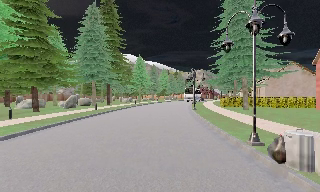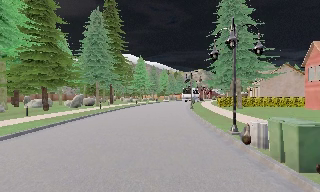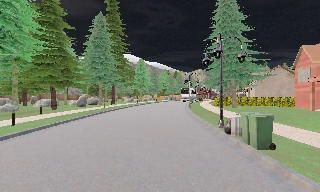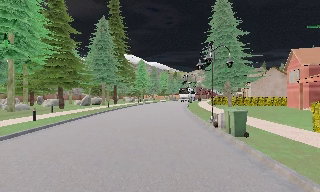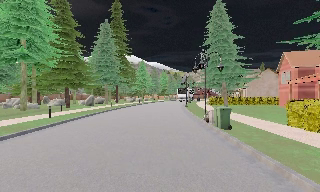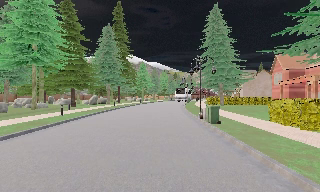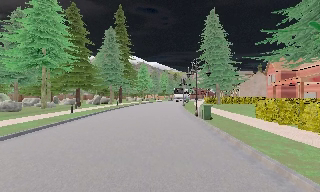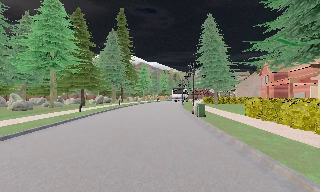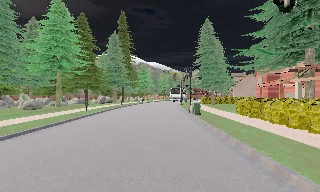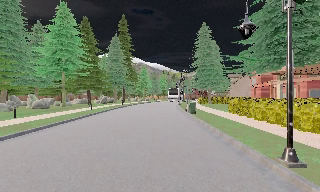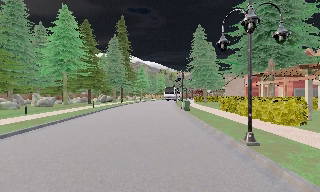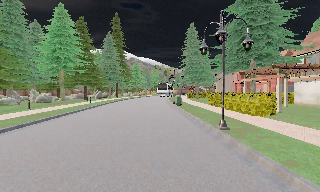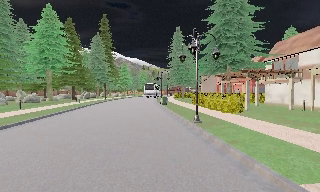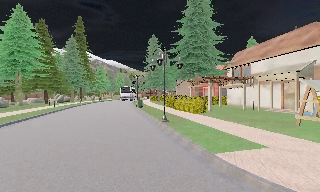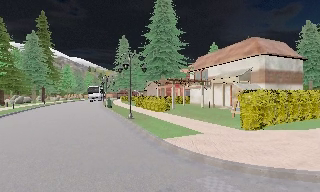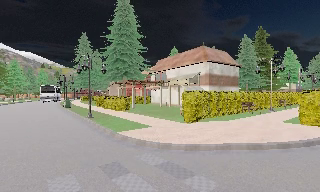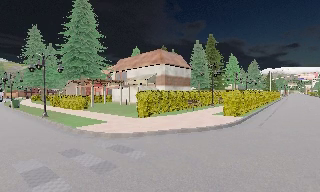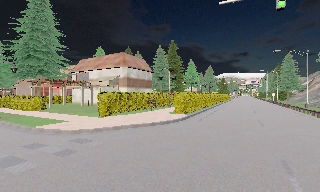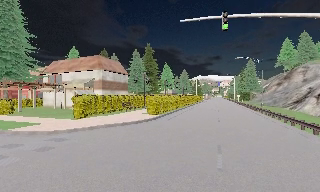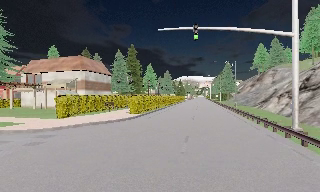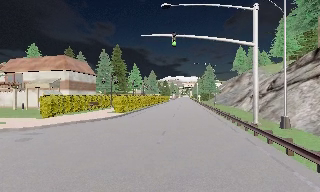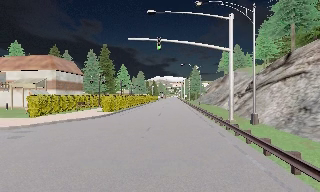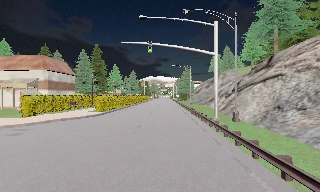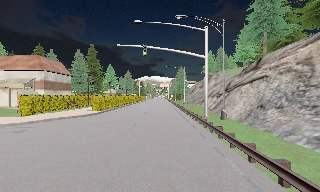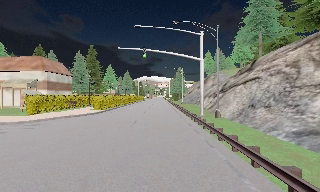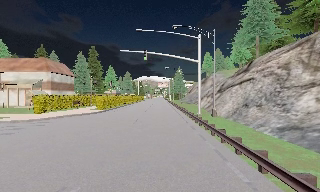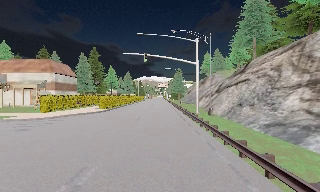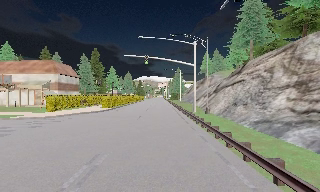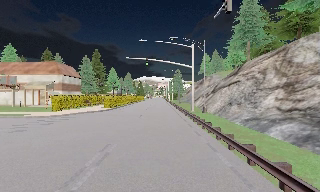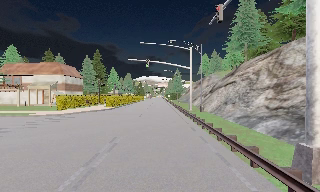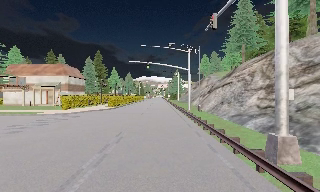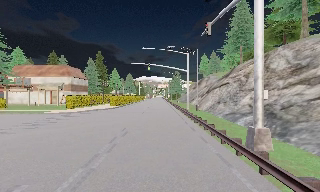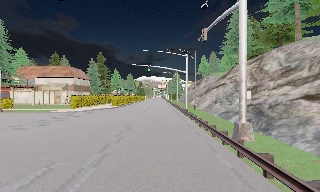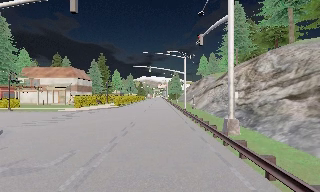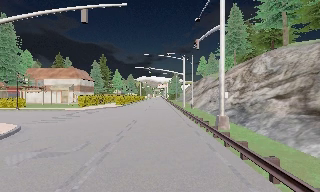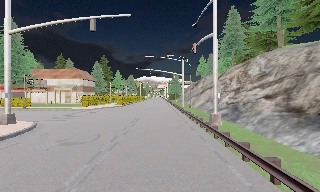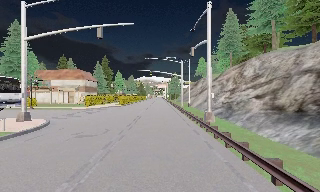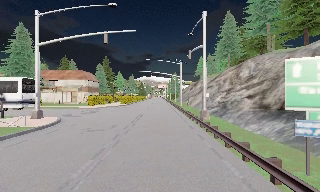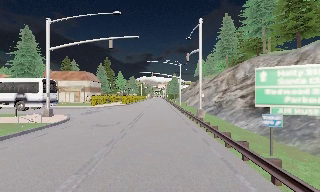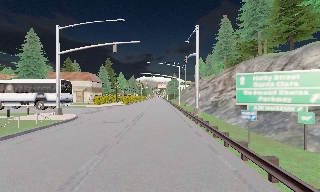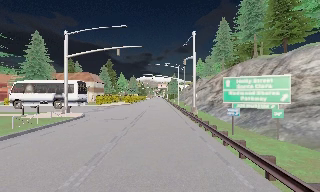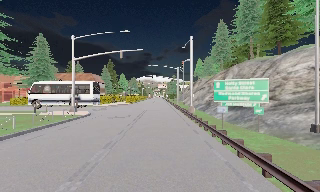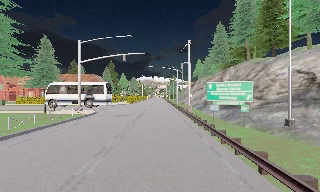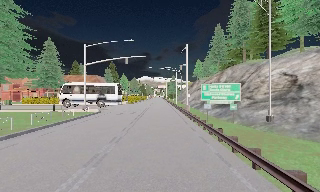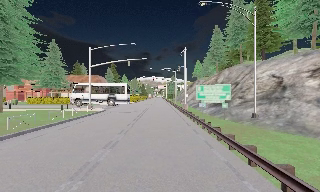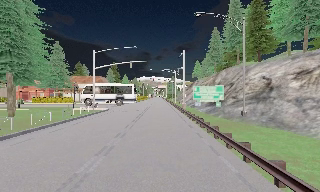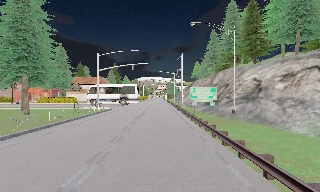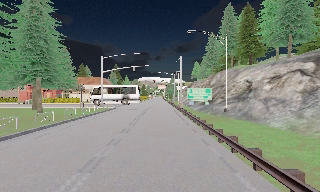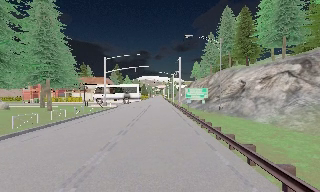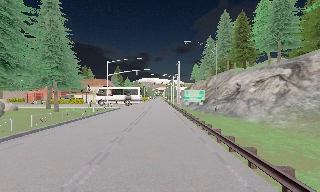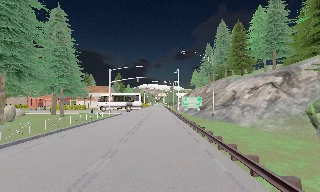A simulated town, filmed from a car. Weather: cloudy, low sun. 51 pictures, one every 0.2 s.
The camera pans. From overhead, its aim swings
clockwise.
The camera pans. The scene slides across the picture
to the left.
0.0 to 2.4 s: The camera travels backward, about 17 m, so what stands in front gets smaller.
2.4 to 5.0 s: The camera swings to its right by about 85 degrees, and the scene slides to the left. It travels backward, about 15 m. It loses speed.
5.0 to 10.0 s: The camera travels backward, about 30 m, so what stands in front gets smaller.
The film runs backward here.
